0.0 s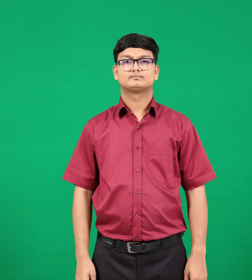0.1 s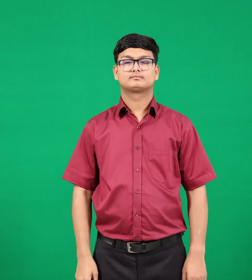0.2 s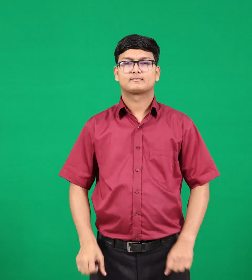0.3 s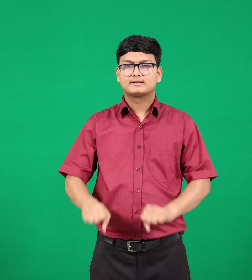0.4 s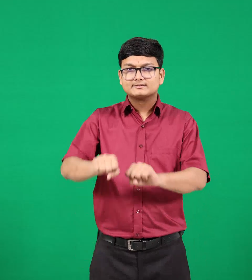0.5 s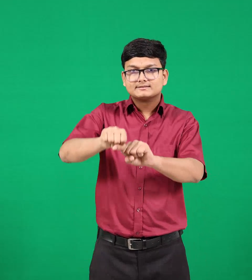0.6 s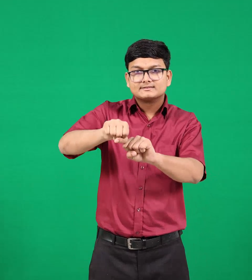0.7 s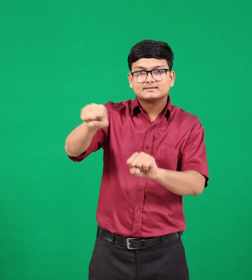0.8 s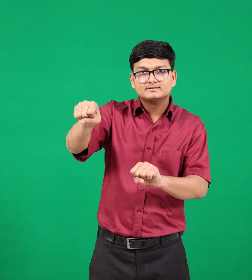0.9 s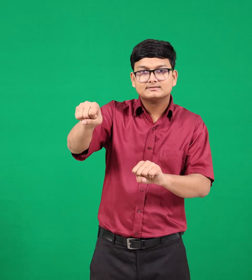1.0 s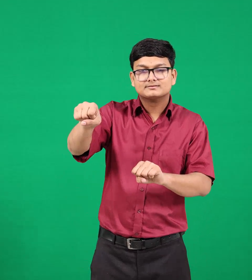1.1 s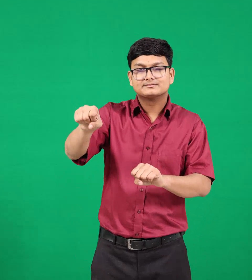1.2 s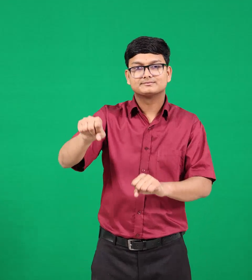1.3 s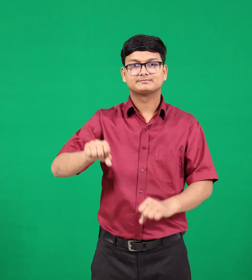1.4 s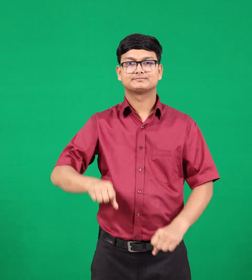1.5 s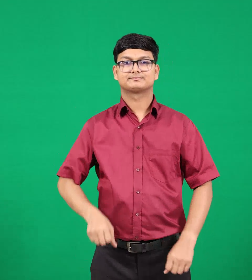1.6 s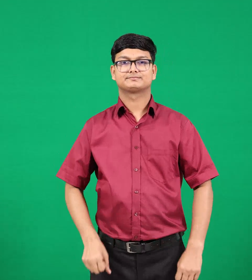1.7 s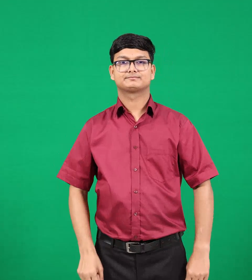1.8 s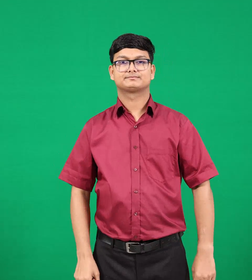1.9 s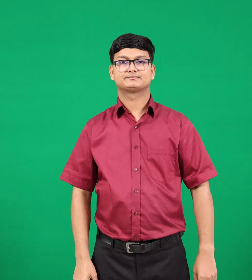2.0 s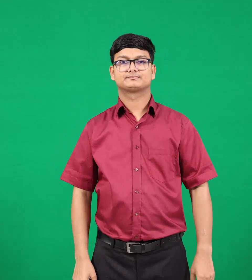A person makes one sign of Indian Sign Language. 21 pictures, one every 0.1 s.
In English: certificate
